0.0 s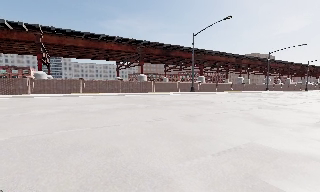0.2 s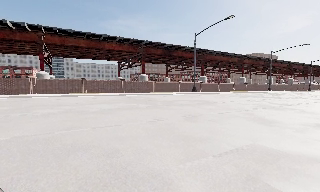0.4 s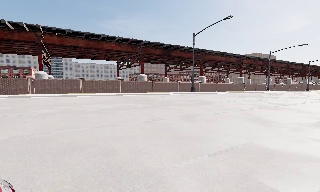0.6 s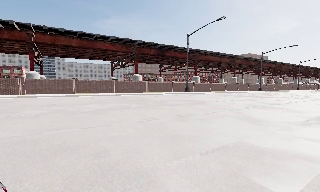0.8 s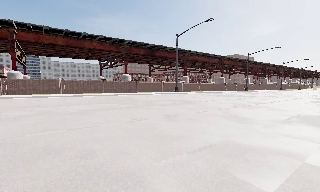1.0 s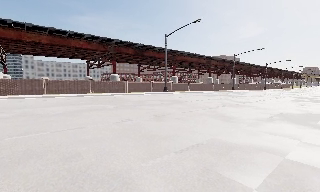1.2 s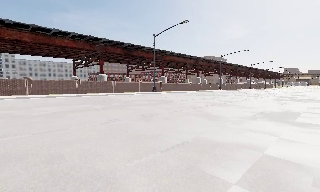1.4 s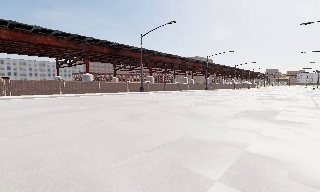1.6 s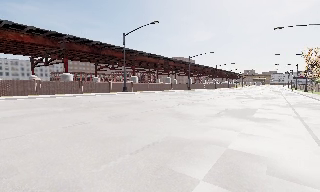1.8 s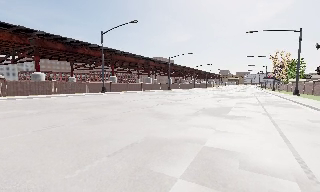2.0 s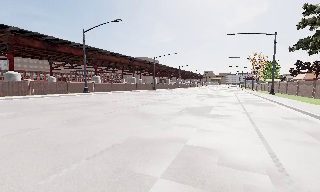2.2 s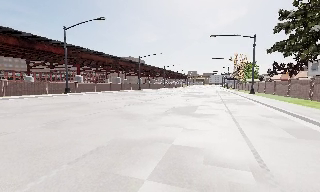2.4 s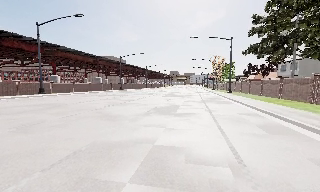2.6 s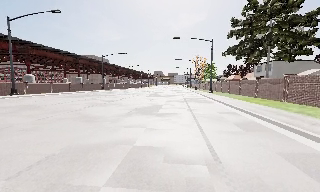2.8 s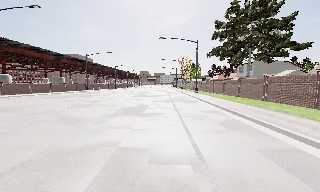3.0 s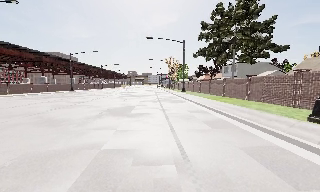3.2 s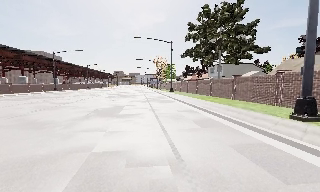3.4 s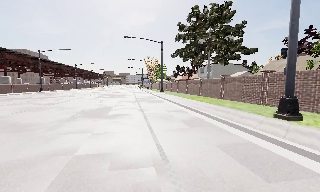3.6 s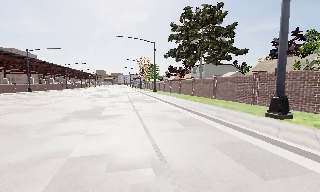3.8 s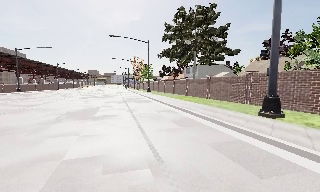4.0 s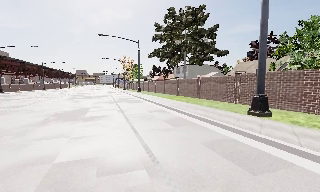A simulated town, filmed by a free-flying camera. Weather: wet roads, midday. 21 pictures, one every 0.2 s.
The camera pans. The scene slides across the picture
to the left.
The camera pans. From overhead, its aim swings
clockwise.
0.0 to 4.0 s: The camera swings to its right by about 80 degrees, and the scene slides to the left. It travels to its right, about 0.5 m, so close, fixed things drift to the left.
The film runs forward here.
